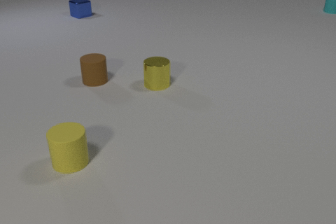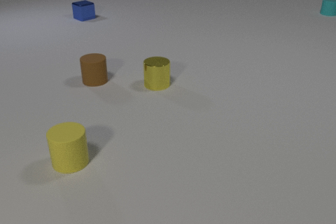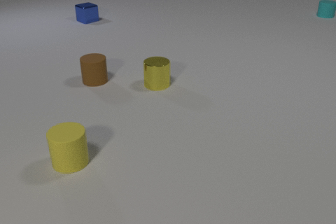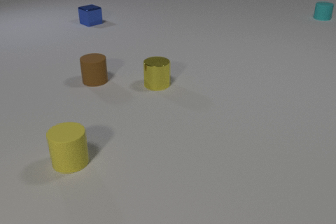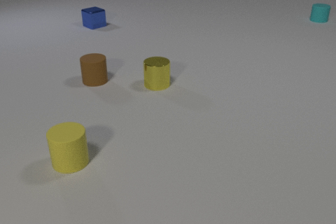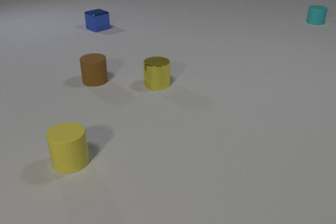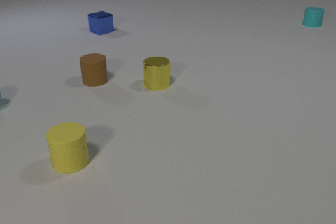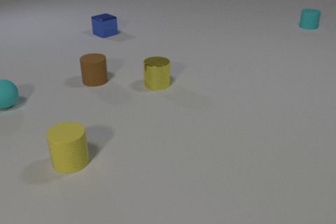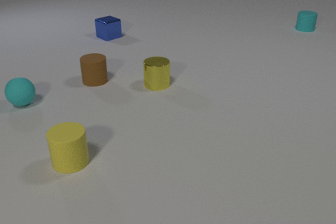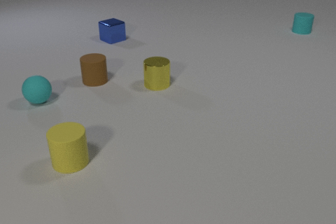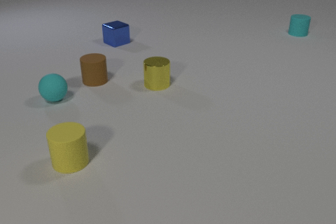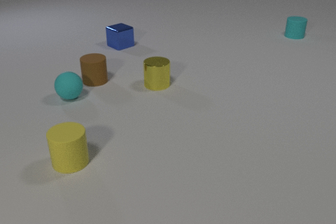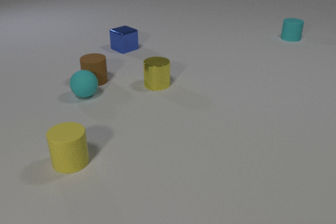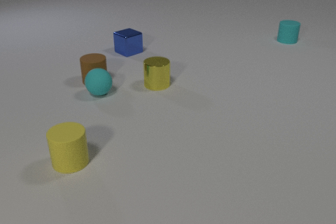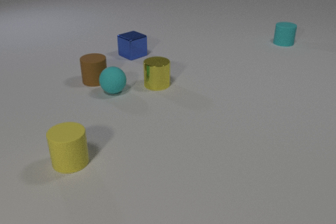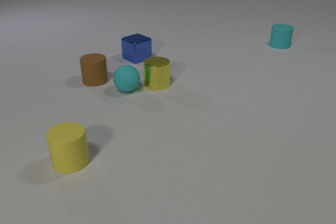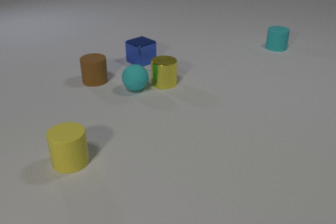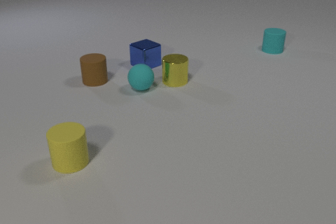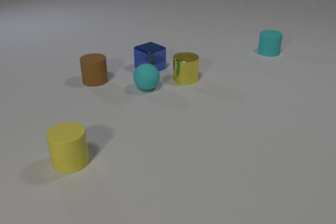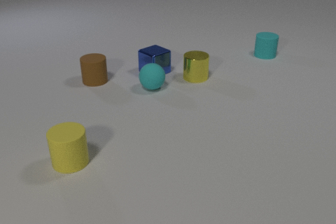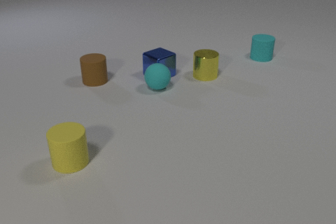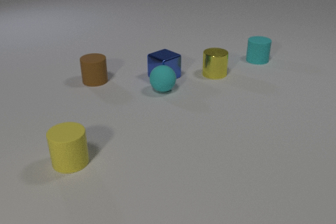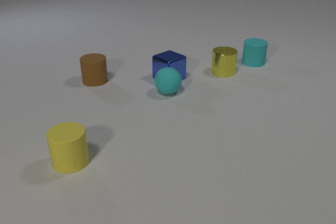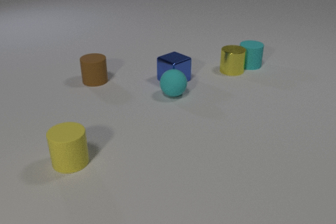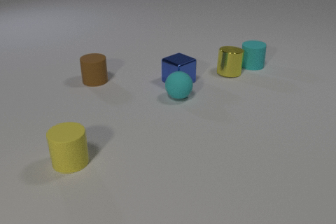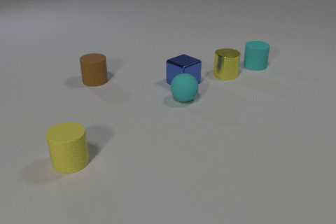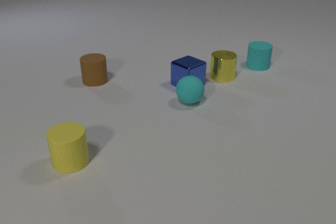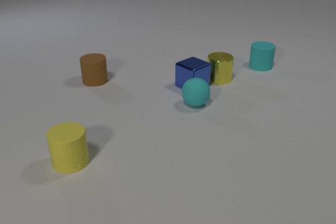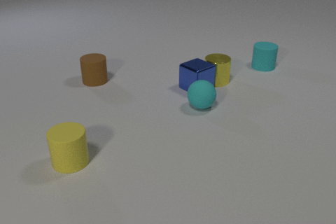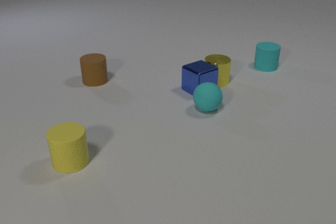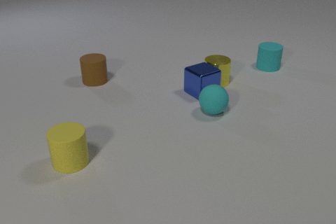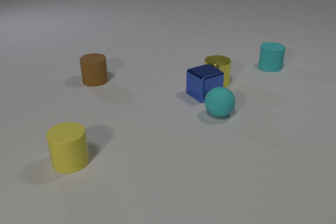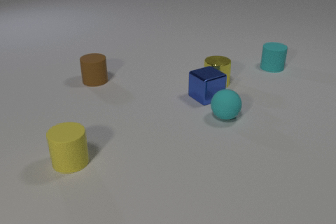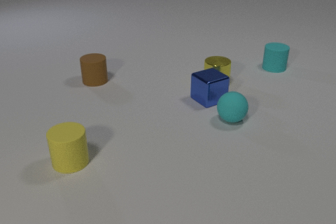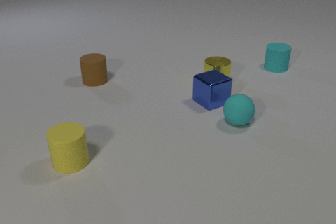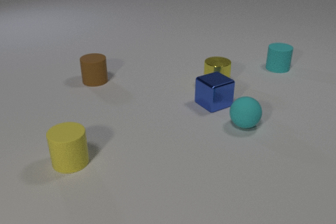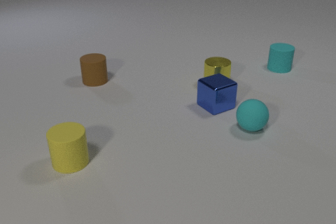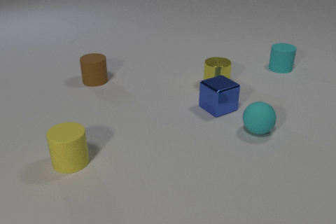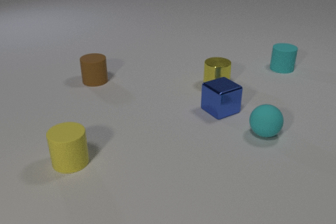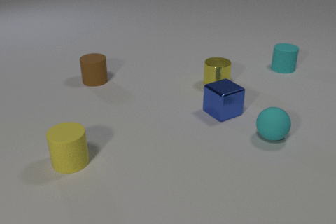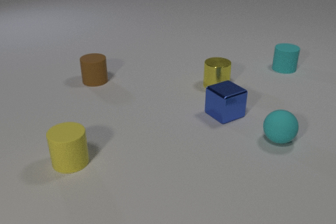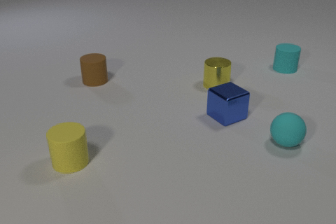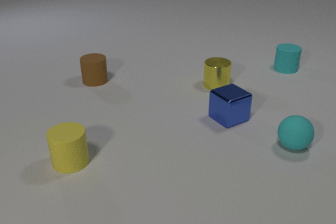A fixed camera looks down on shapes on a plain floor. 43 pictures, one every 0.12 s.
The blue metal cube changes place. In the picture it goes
toward the camera.
The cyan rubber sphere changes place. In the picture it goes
to the right.
0.00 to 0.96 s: The cyan rubber sphere comes in at the left edge, rolls to the right. The blue metal cube slides toward the camera. The cyan rubber cylinder slides toward the camera.
0.96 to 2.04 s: The cyan rubber sphere rolls to the right. The yellow metal cylinder slides to the right and away from the camera. The blue metal cube slides toward the camera and to the right. The cyan rubber cylinder slides toward the camera. The cyan rubber sphere and the yellow metal cylinder collide.
2.04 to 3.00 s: The cyan rubber sphere rolls to the right and toward the camera. The yellow metal cylinder slides to the right. The blue metal cube slides toward the camera and to the right. The cyan rubber cylinder slides toward the camera. The cyan rubber sphere and the blue metal cube collide. The yellow metal cylinder and the cyan rubber cylinder collide.
3.00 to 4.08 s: The cyan rubber sphere rolls to the right and toward the camera. The yellow metal cylinder slides toward the camera. The blue metal cube slides toward the camera and to the right. The cyan rubber cylinder slides to the right. The yellow metal cylinder and the blue metal cube collide.
4.08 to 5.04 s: The cyan rubber sphere rolls to the right and toward the camera. The blue metal cube slides toward the camera and to the right. The cyan rubber cylinder slides to the right.
How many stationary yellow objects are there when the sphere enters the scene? 2.
What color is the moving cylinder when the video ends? cyan.
What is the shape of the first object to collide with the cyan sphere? cylinder.
